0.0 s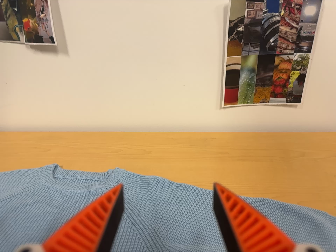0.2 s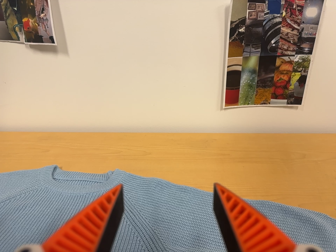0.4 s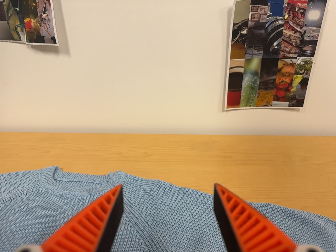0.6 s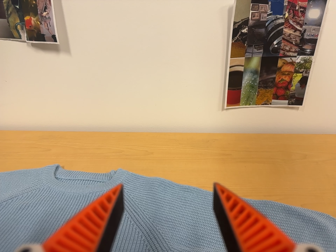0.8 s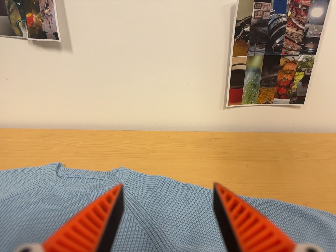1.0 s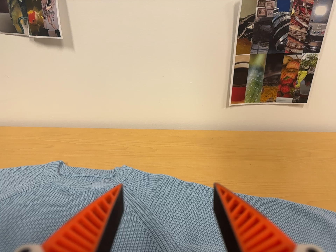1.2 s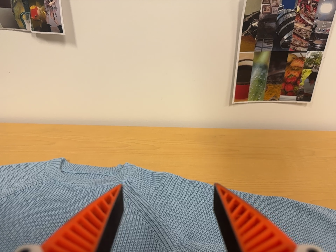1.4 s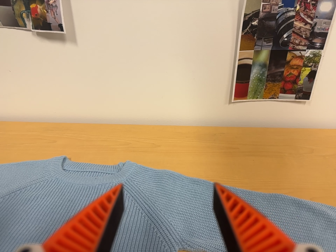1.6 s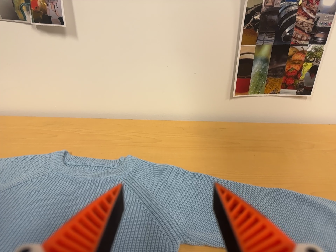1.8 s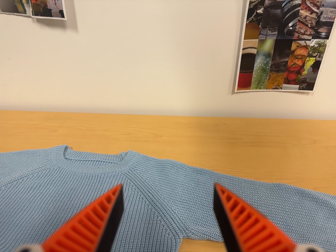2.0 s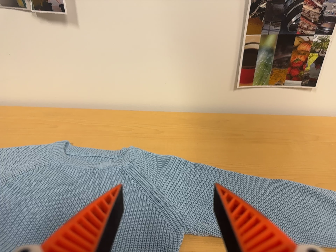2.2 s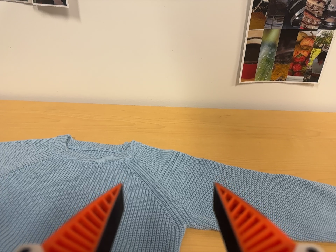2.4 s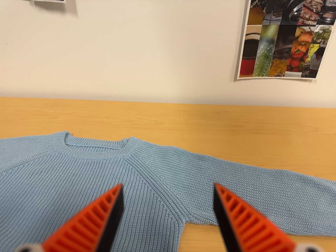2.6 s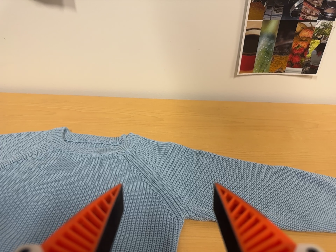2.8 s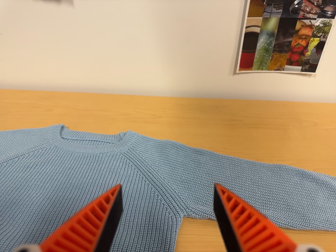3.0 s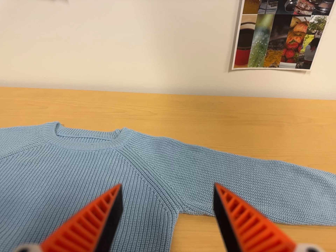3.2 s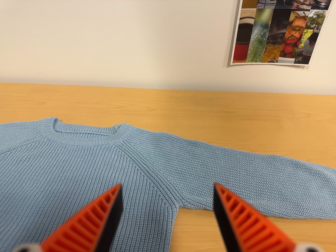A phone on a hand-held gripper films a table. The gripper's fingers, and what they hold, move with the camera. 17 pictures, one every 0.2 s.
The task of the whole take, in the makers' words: left arm across.
0.0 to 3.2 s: The camera travels to its left, about 7 cm. Its aim tips toward the bottom of its view by about 10 degrees, and the scene shifts upward.
The film runs forward here.
